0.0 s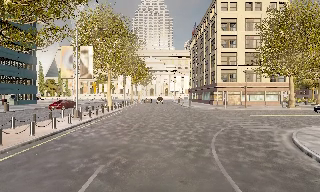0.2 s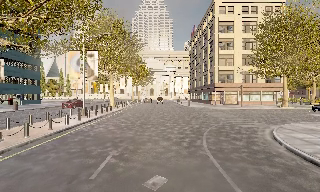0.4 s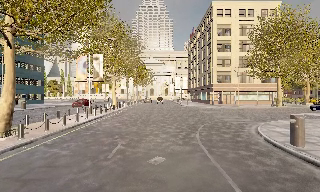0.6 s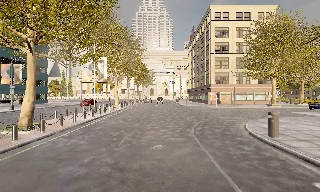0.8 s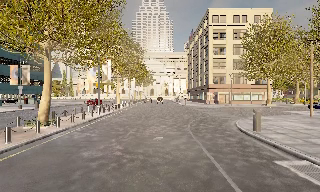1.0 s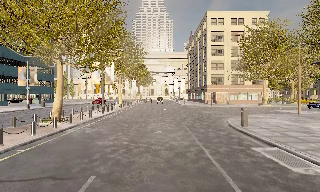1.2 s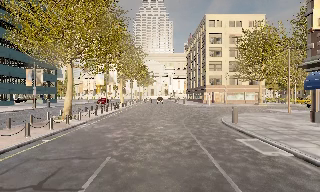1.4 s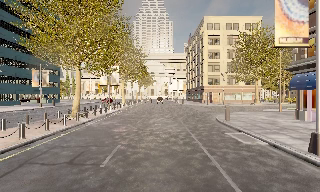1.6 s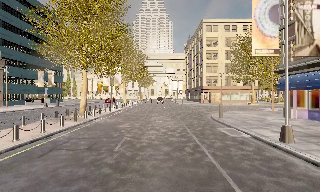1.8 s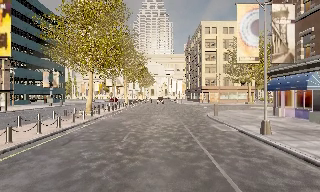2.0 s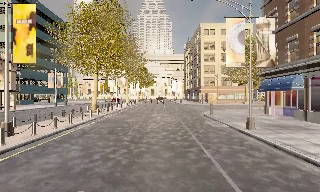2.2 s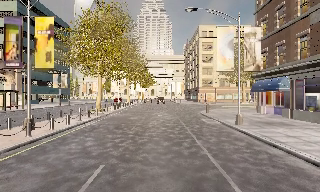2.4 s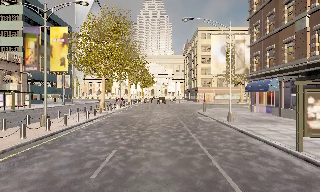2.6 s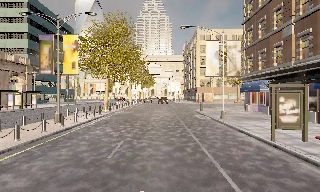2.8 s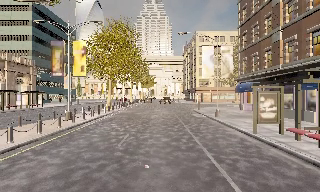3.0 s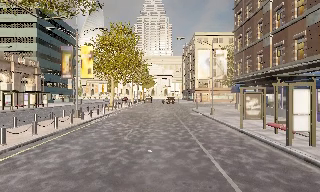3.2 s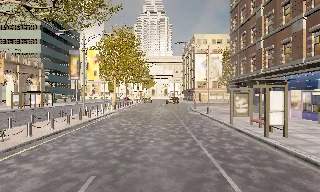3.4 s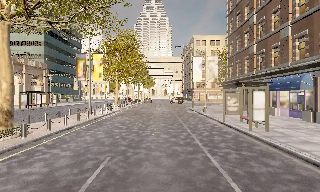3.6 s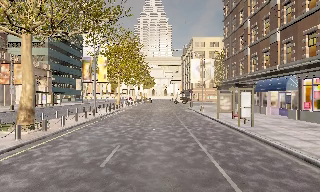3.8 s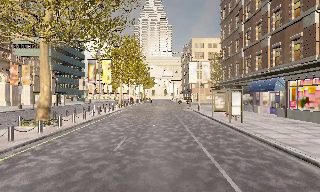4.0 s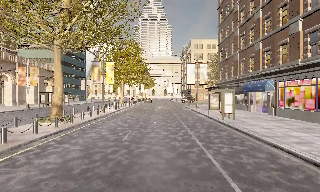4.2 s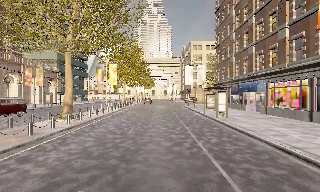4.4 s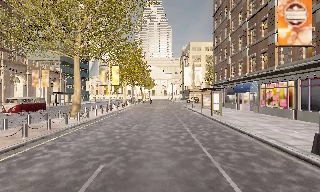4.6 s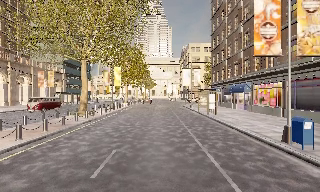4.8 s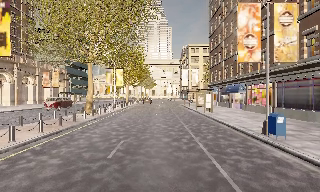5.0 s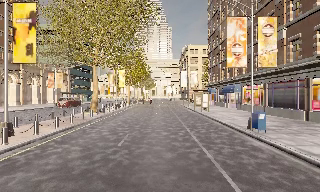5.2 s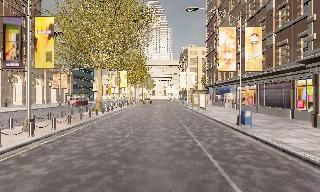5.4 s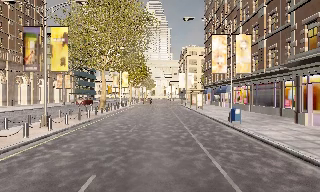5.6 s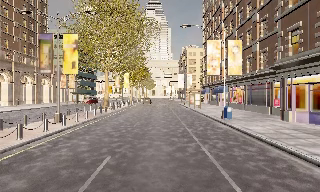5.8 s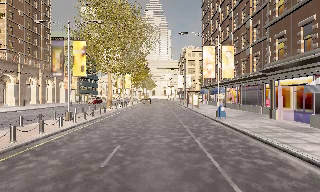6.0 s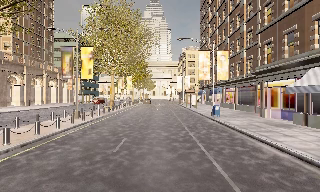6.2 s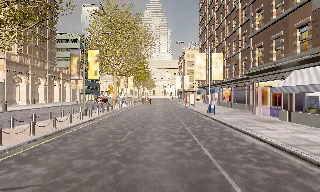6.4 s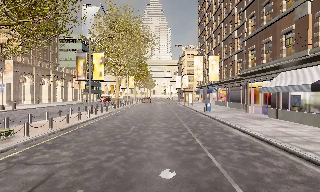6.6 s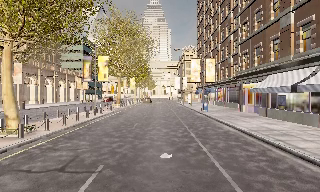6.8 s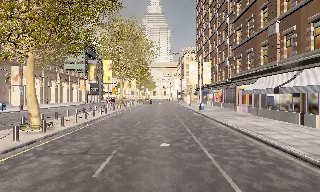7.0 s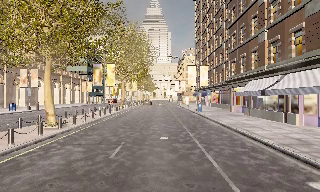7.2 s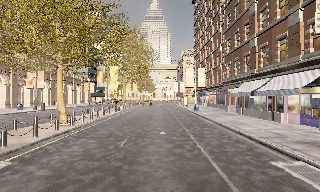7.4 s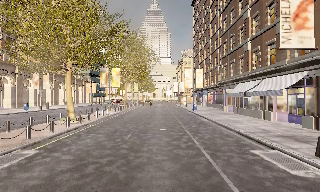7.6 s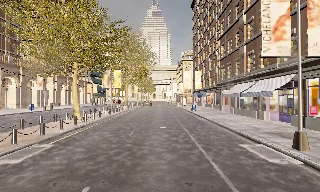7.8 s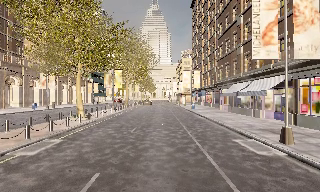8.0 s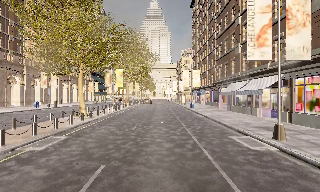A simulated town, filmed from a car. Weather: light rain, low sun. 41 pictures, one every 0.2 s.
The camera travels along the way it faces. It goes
backward.
0.0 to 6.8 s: The camera travels backward, about 45 m, so what stands in front gets smaller.
6.8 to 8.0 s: The camera travels backward, about 6 m, so what stands in front gets smaller. It loses speed.
The film runs backward here.
